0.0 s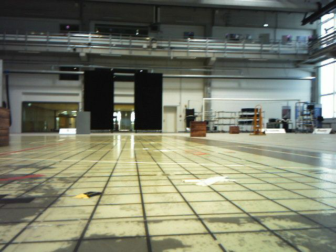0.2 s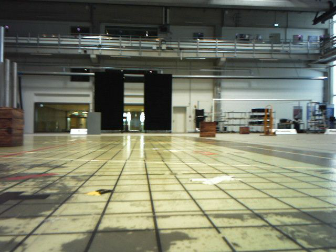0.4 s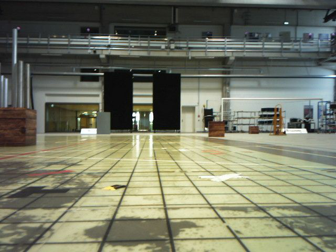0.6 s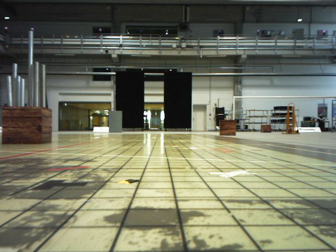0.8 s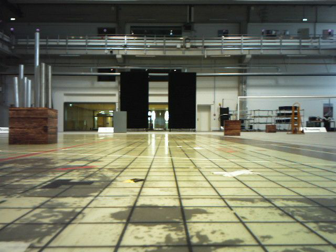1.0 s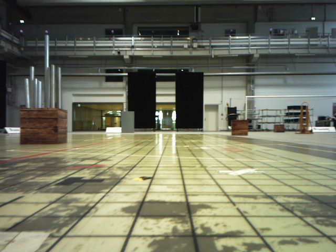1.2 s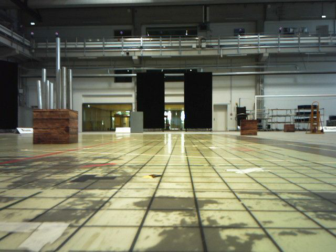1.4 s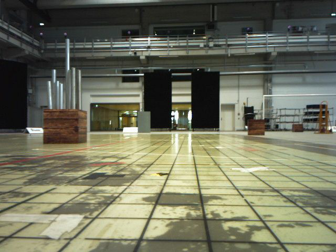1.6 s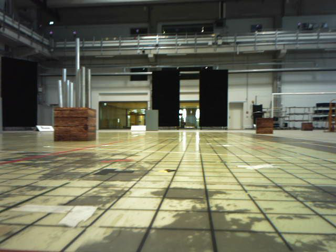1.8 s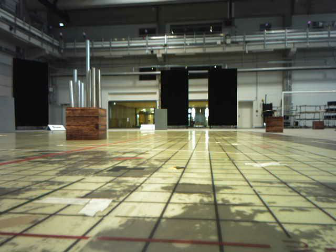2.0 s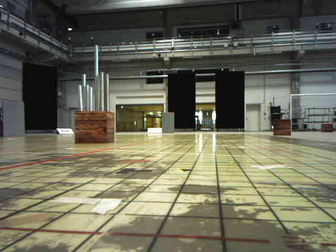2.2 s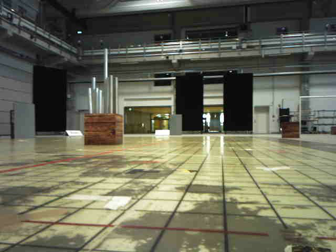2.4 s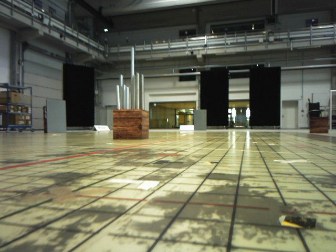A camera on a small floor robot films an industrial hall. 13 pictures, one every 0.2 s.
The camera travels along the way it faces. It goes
backward.
0.0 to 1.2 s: The camera travels backward, about 0.2 m, so what stands in front gets smaller.
1.2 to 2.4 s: The camera swings to its left by about 10 degrees, and the scene slides to the right. It travels backward, about 0.2 m, so what stands in front gets smaller.
The film runs backward here.
